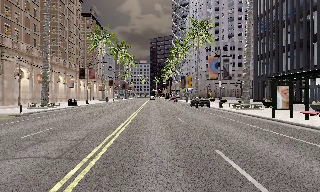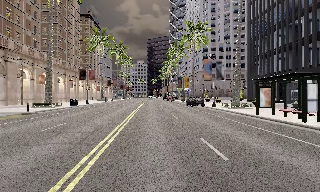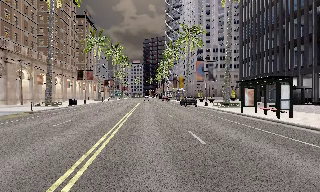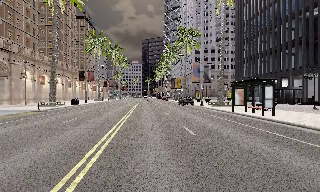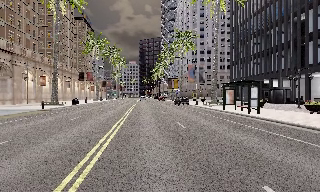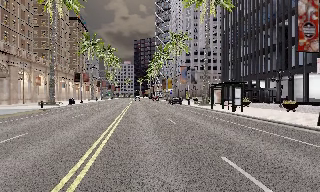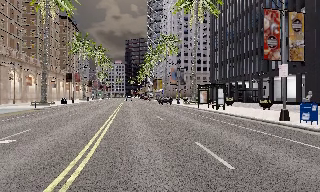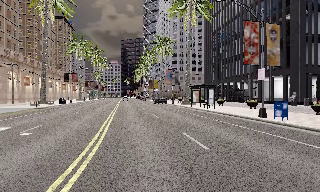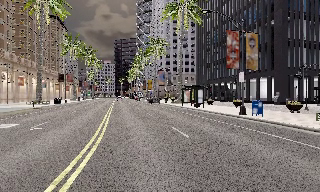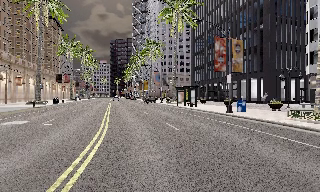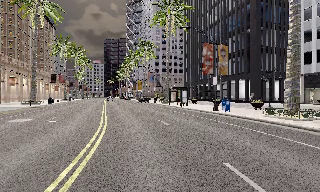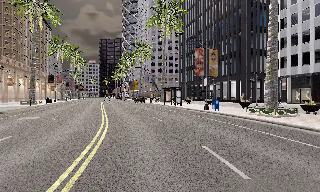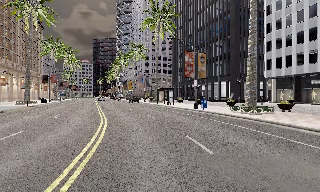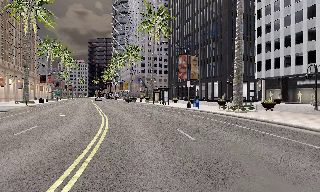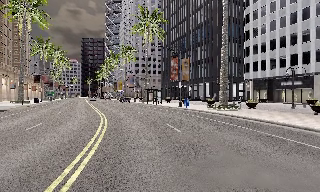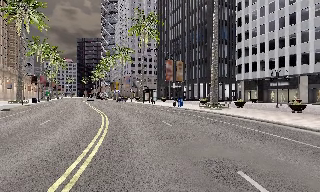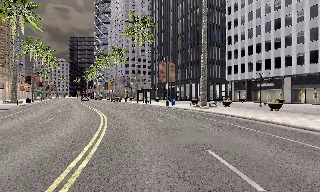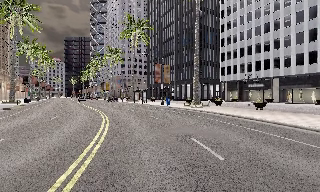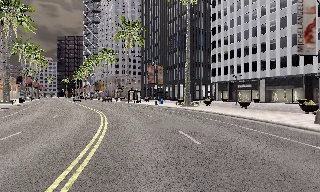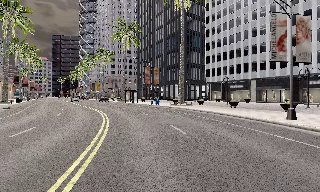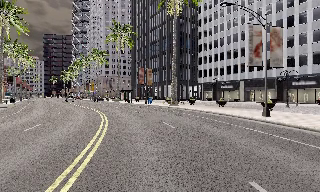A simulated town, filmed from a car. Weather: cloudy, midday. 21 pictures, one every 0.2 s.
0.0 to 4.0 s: The camera swings to its right by about 35 degrees, and the scene slides to the left. It travels backward, about 25 m.
The film runs backward here.
